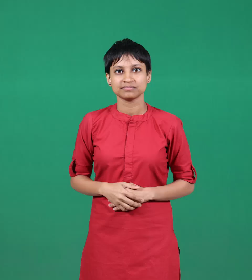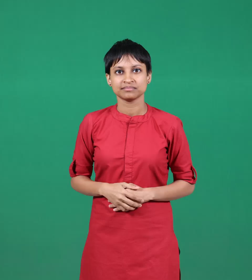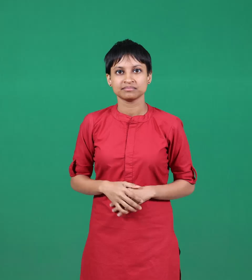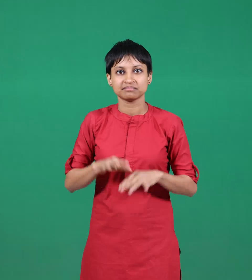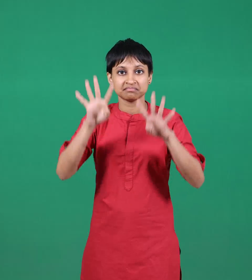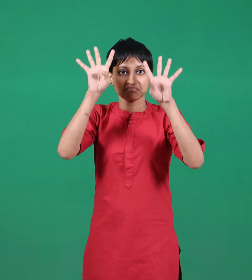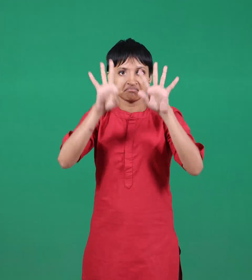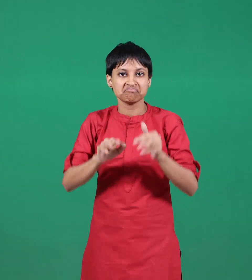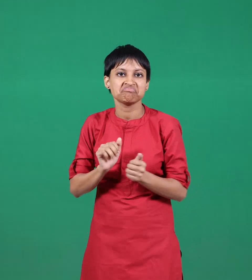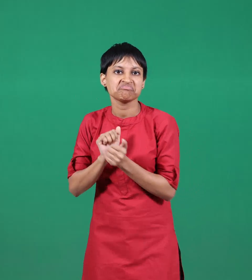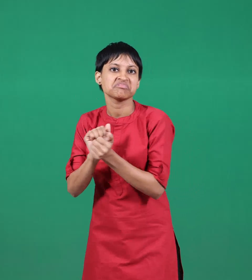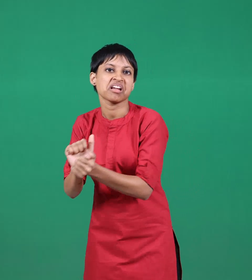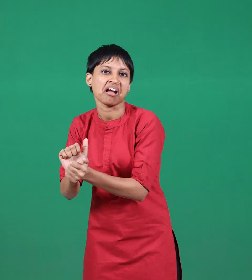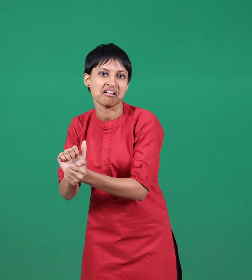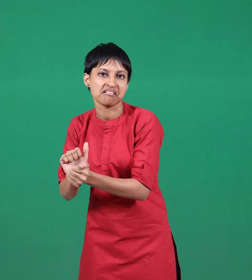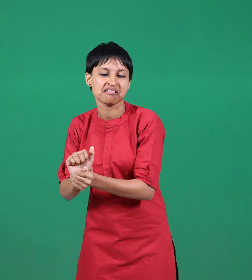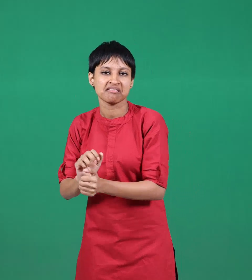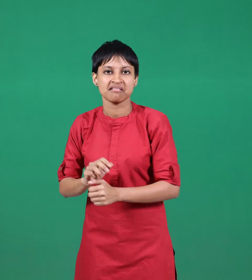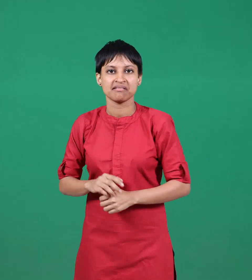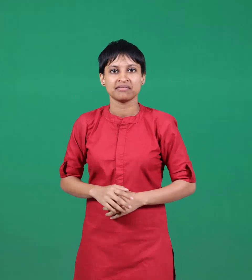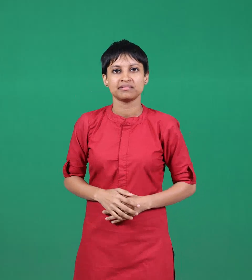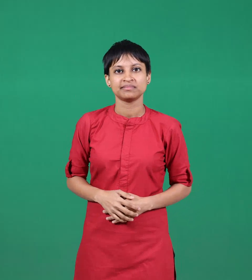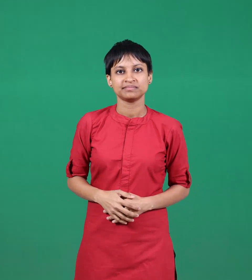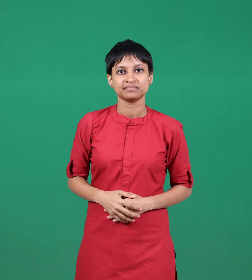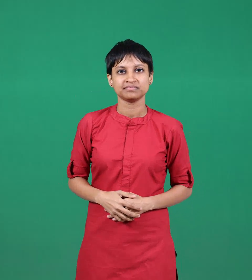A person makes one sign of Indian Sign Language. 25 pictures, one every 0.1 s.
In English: jail
